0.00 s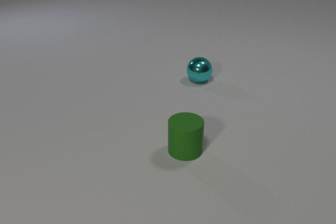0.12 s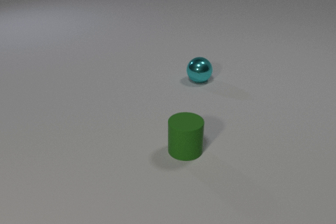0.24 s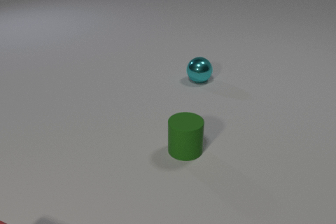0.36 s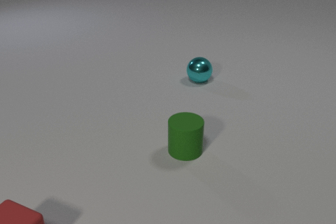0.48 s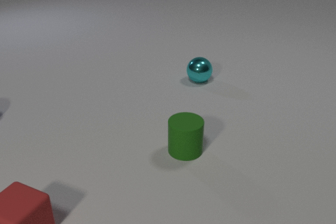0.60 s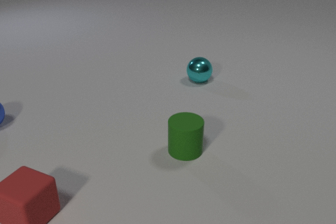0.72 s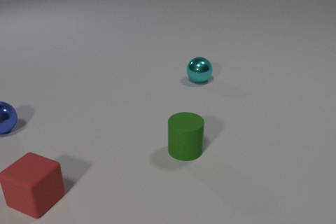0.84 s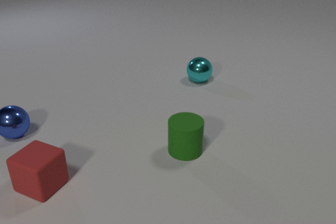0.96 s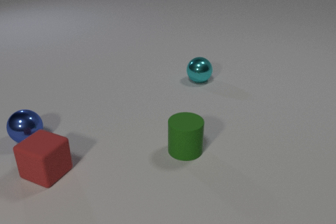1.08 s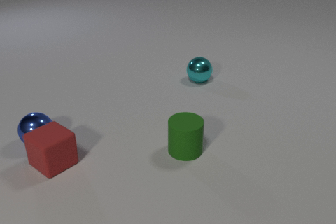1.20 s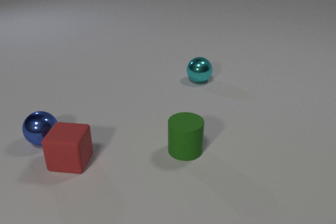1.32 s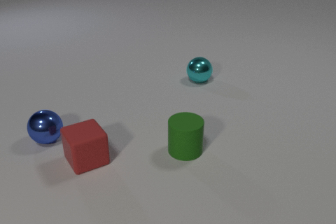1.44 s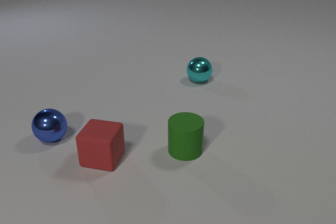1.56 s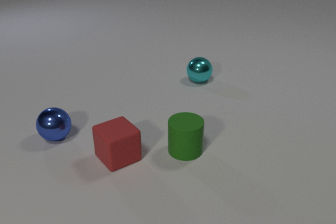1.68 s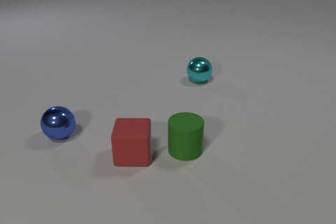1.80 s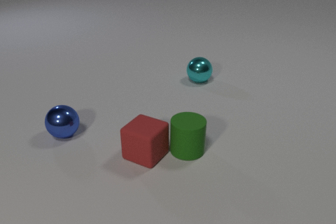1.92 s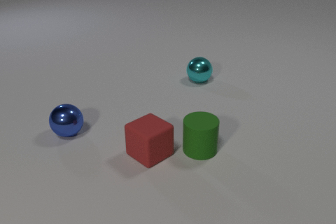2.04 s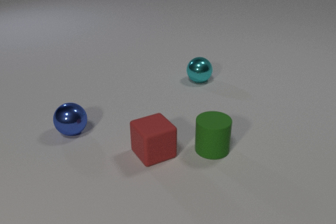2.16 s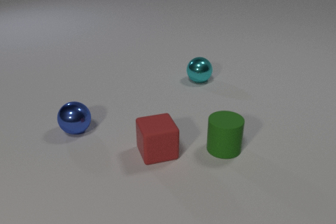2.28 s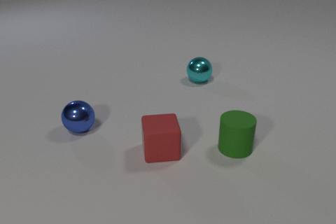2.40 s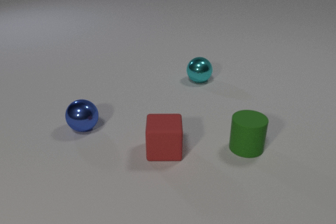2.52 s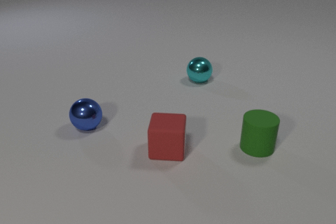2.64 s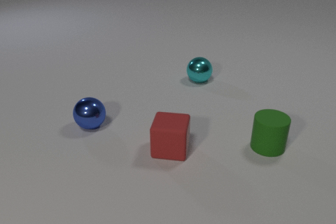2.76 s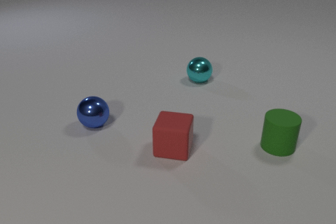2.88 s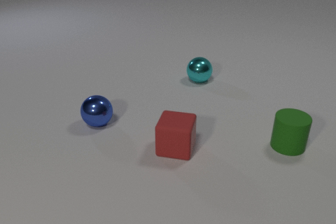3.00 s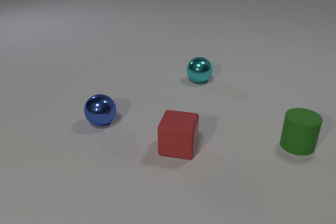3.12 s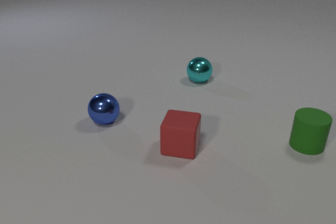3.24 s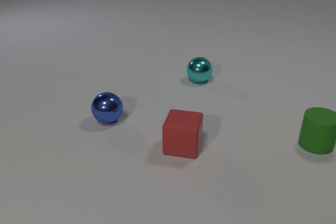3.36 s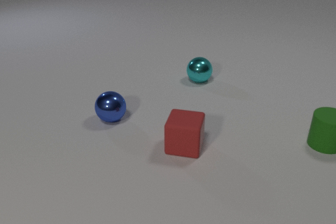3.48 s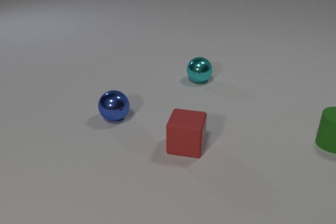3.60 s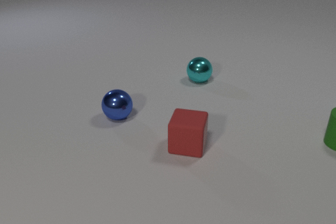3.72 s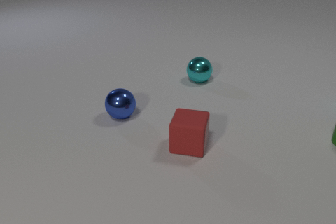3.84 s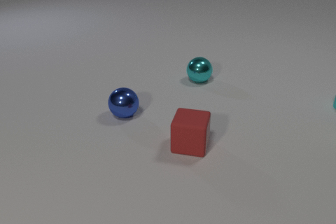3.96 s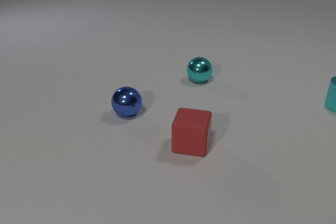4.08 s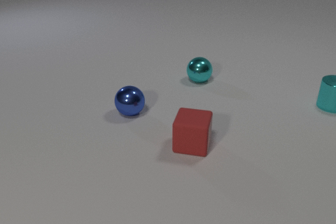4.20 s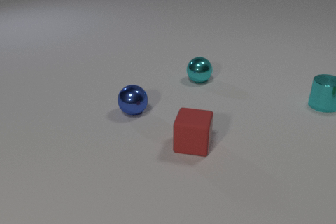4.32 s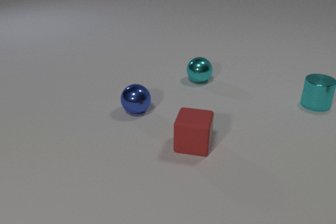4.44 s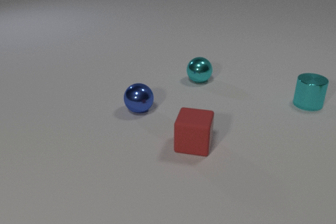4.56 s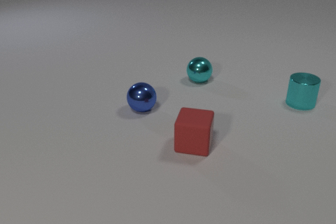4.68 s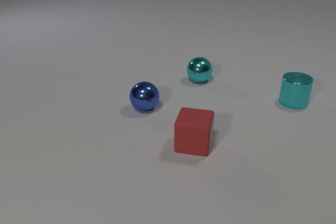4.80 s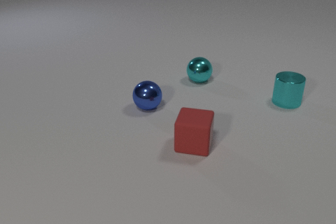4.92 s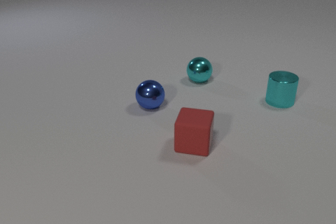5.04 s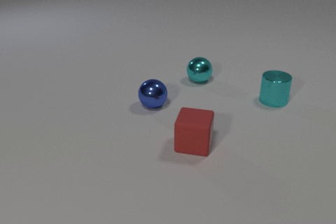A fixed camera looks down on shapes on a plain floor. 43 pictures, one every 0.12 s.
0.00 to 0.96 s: The blue metal sphere comes in at the left edge, rolls toward the camera and to the right. The red rubber cube comes in at the bottom edge, slides away from the camera.
0.96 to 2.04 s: The blue metal sphere rolls to the right. The red rubber cube slides to the right. The green rubber cylinder slides to the right. The blue metal sphere and the red rubber cube collide. The red rubber cube and the green rubber cylinder collide.
2.04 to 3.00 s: The blue metal sphere rolls to the right and away from the camera. The red rubber cube slides to the right. The green rubber cylinder slides to the right.
3.00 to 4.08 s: The blue metal sphere rolls to the right and away from the camera. The red rubber cube slides to the right. The green rubber cylinder slides to the right and away from the camera, leaves at the right edge. The cyan metal cylinder comes in at the right edge, slides to the left.
4.08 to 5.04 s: The blue metal sphere rolls to the right and away from the camera. The cyan metal cylinder slides to the left.
How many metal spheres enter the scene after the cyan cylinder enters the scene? 0.
How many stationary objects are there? 1.
Are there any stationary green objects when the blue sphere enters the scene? yes.
